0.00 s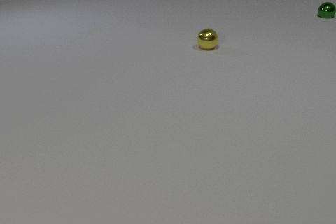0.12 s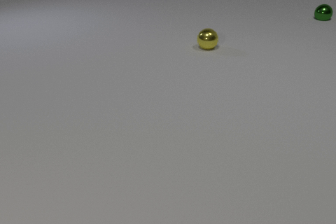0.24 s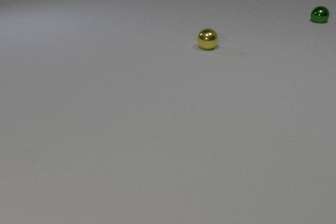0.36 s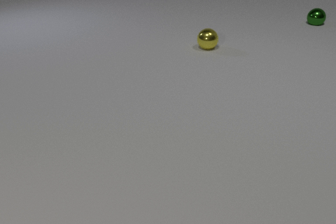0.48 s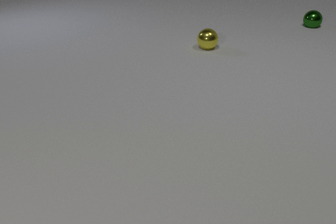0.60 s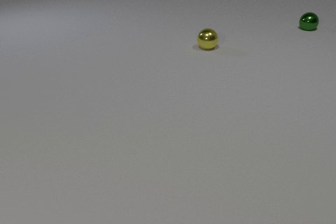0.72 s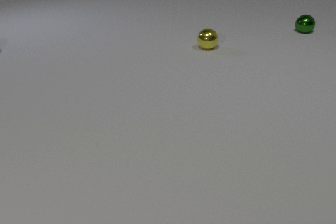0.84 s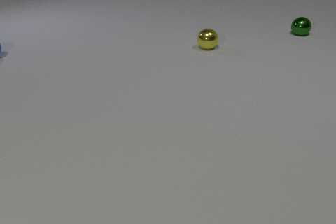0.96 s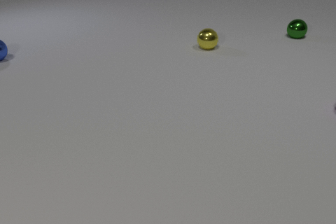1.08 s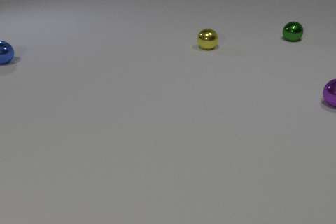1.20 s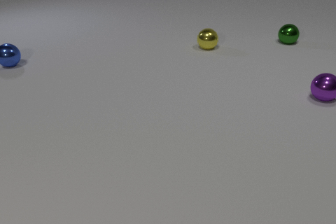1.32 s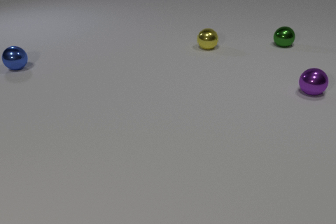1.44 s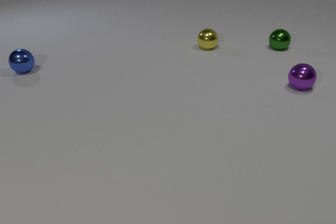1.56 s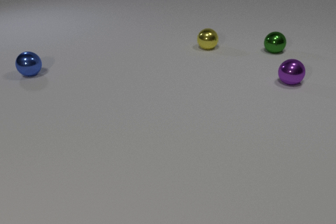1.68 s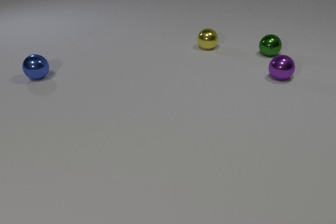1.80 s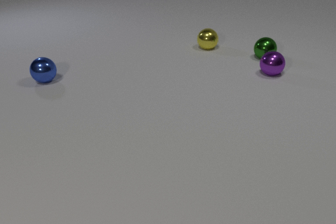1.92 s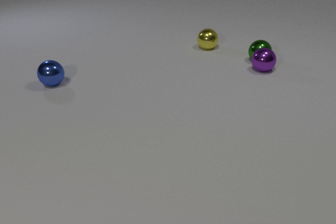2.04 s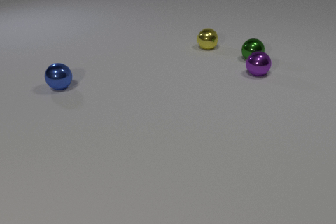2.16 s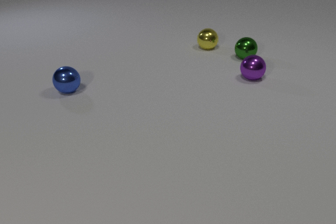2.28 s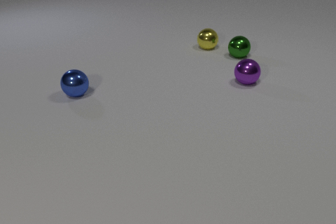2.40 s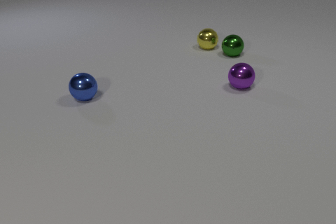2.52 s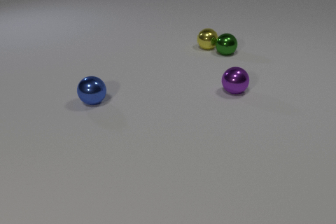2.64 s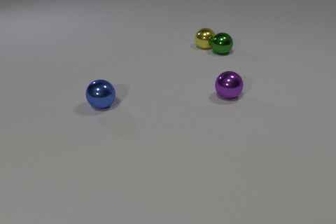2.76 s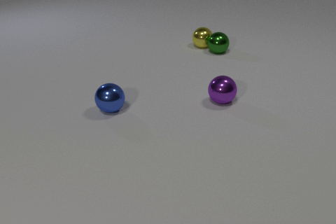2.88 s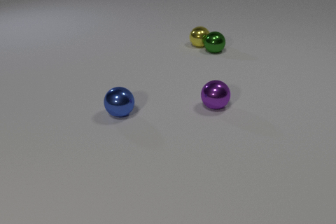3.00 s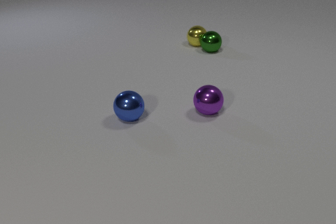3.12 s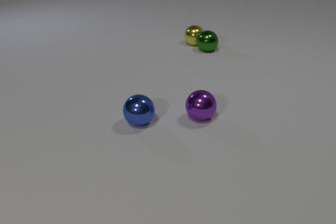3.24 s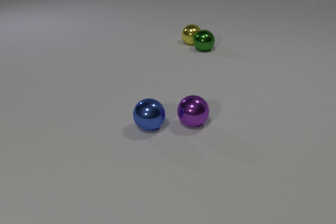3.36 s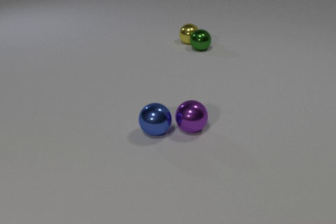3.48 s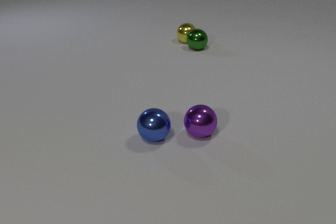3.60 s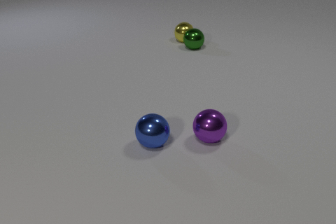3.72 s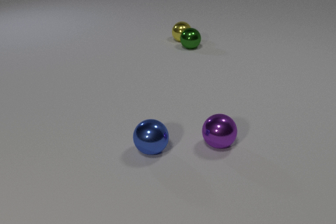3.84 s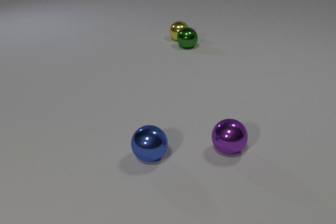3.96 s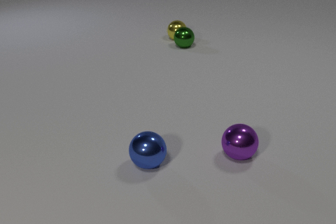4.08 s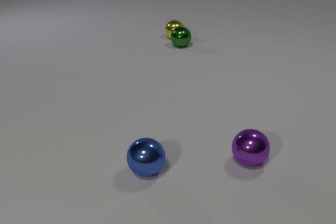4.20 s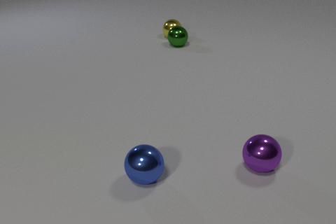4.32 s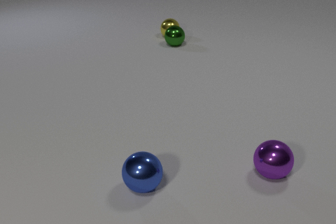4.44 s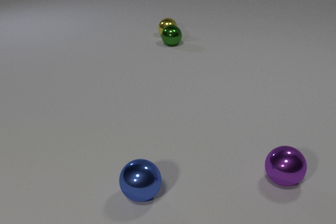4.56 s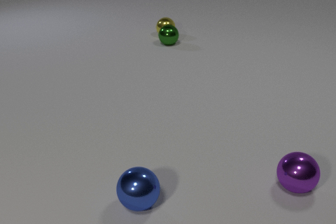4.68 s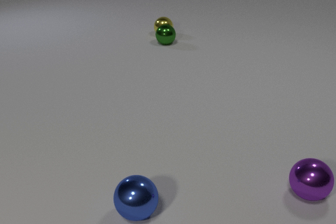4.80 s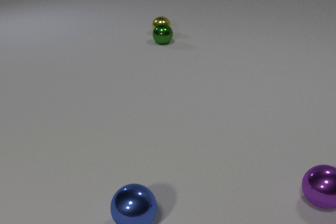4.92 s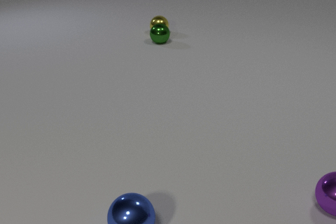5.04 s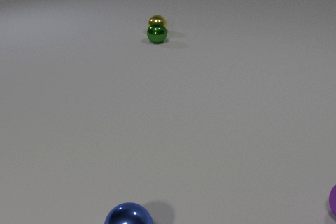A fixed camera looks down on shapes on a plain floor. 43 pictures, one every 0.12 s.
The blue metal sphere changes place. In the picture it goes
toward the camera.
0.00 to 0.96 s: The green metal sphere rolls toward the camera. The blue metal sphere comes in at the left edge, rolls toward the camera and to the right.
0.96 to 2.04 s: The purple metal sphere comes in at the right edge, rolls to the left and away from the camera. The green metal sphere rolls toward the camera and to the left. The blue metal sphere rolls toward the camera and to the right. The purple metal sphere and the green metal sphere collide.
2.04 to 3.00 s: The purple metal sphere rolls toward the camera and to the left. The green metal sphere rolls to the left and away from the camera. The yellow metal sphere rolls to the left and away from the camera. The blue metal sphere rolls toward the camera and to the right. The green metal sphere and the yellow metal sphere collide.
3.00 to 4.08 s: The purple metal sphere rolls toward the camera and to the right. The green metal sphere rolls to the left and away from the camera. The yellow metal sphere rolls to the left and away from the camera. The blue metal sphere rolls toward the camera. The purple metal sphere and the blue metal sphere collide.
4.08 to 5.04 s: The purple metal sphere rolls to the right and toward the camera. The green metal sphere rolls to the left and away from the camera. The yellow metal sphere rolls to the left and away from the camera. The blue metal sphere rolls toward the camera.
How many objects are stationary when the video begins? 1.
What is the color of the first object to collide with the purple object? green.
How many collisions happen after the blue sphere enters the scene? 3.
